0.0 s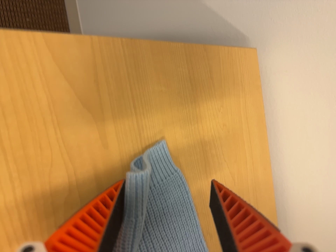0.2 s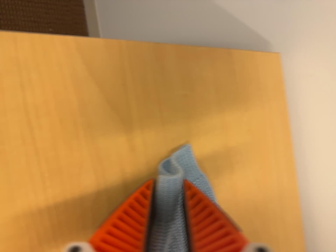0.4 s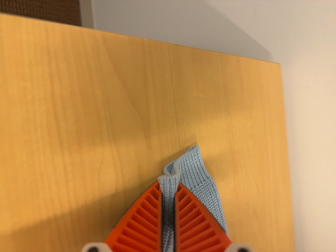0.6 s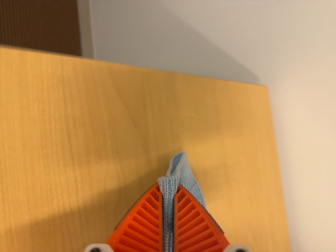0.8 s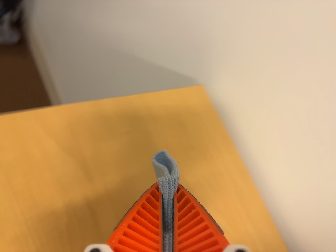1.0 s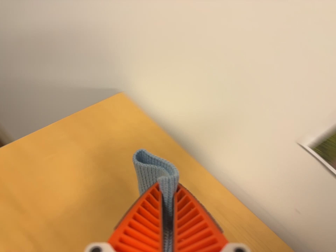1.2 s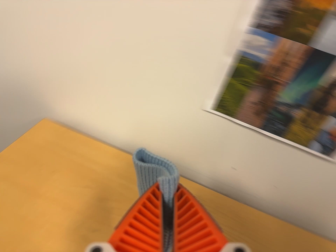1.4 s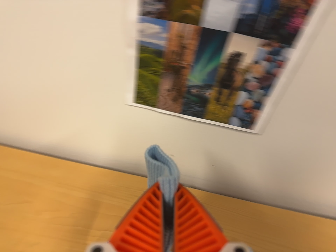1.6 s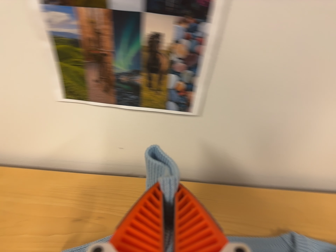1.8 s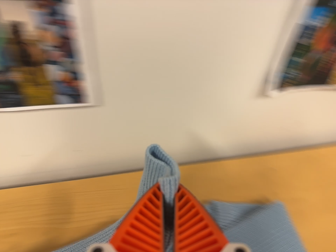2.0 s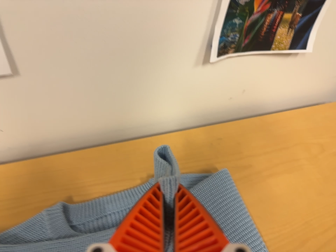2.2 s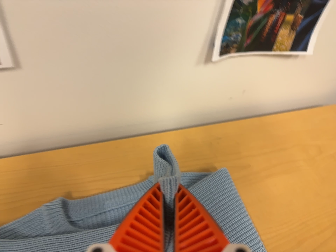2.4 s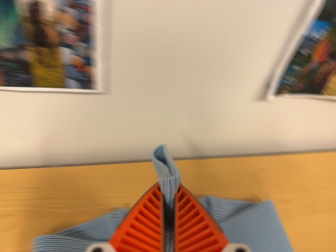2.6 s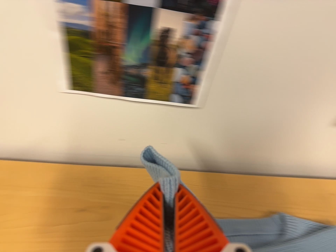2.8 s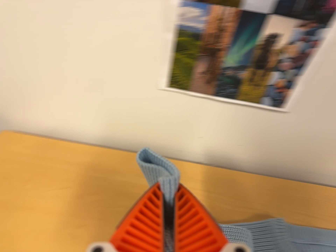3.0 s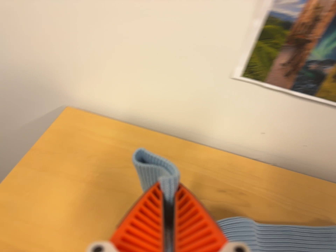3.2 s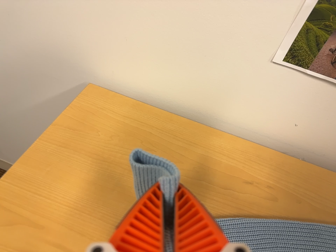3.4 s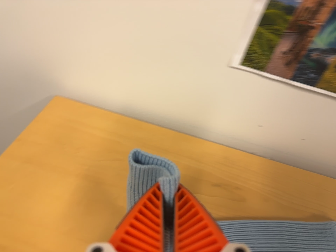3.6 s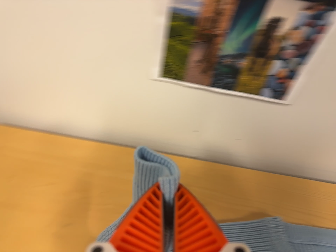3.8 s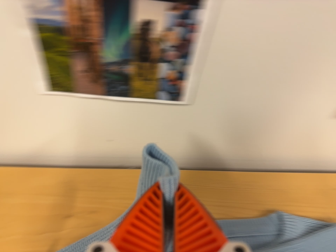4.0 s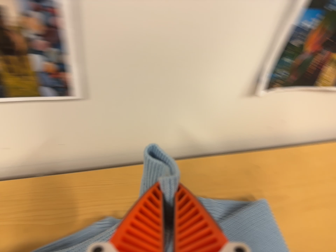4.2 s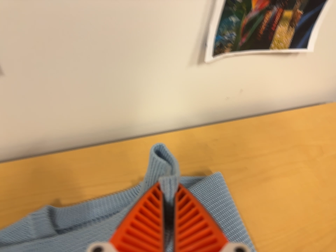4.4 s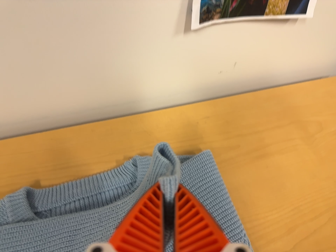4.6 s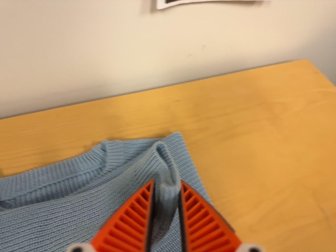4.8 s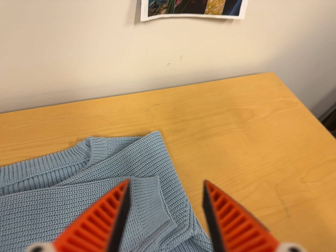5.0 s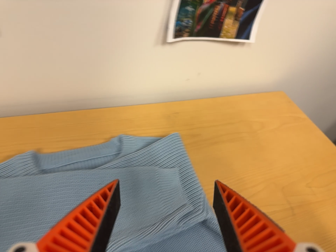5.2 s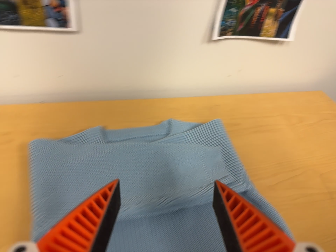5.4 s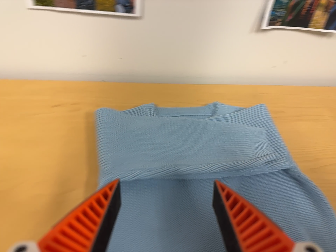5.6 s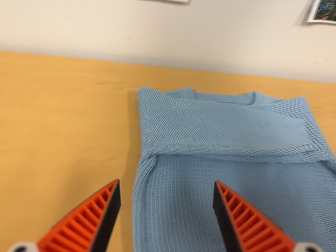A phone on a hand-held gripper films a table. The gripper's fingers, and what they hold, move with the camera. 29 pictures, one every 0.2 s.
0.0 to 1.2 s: The camera travels to its right and backward, about 28 cm, so close, fixed things drift to the left. Its aim tips toward the top of its view by about 15 degrees, and the scene shifts downward. It rolls about its line of sight by about 55 degrees, and the scene rotates counterclockwise.
1.2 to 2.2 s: The camera swings to its right by about 25 degrees, and the scene slides to the left. It travels to its right, about 30 cm, so close, fixed things drift to the left. Its aim tips toward the bottom of its view by about 10 degrees, and the scene shifts upward. It rolls about its line of sight by about 30 degrees, and the scene rotates counterclockwise.
2.2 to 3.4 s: The camera swings to its left by about 25 degrees, and the scene slides to the right. It travels to its left, about 32 cm, so close, fixed things drift to the right. It rolls about its line of sight by about 25 degrees, and the scene rotates clockwise.
3.4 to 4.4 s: The scene slides to the left, as the camera pans about 20 degrees to its right. It travels to its right, about 40 cm, so close, fixed things drift to the left. Its aim tips toward the bottom of its view by about 10 degrees, and the scene shifts upward. It rolls about its line of sight by about 25 degrees, and the scene rotates counterclockwise.
4.4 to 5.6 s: The scene slides to the right, as the camera pans about 10 degrees to its left. It travels backward, toward the bottom of its view and to its left, about 34 cm, so what stands in front gets smaller. Its aim tips toward the top of its view by about 10 degrees. It rolls about its line of sight by about 10 degrees, and the scene rotates clockwise.
The film runs forward here.
